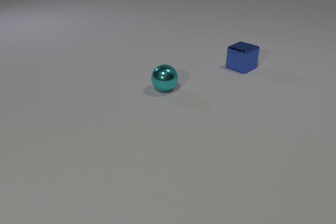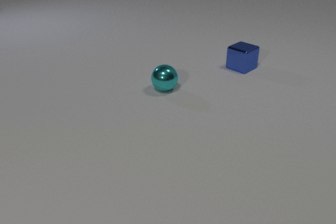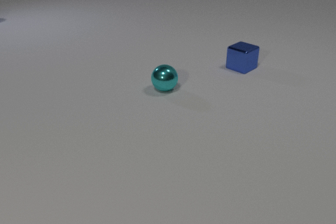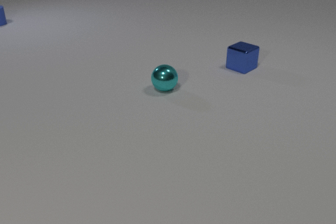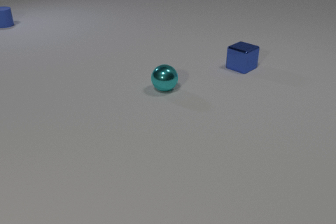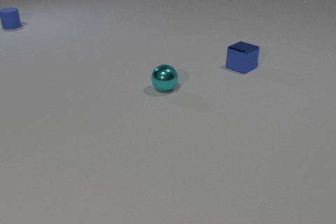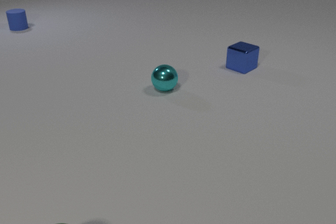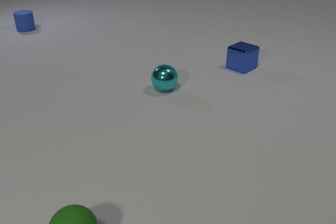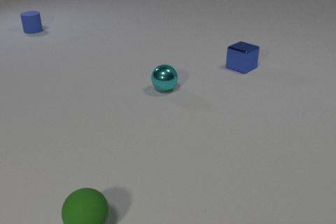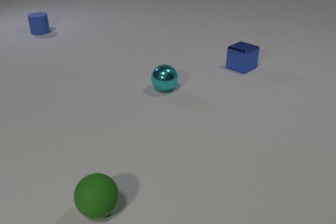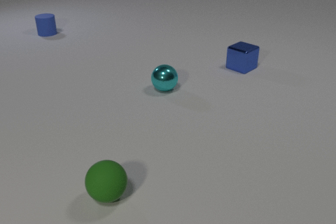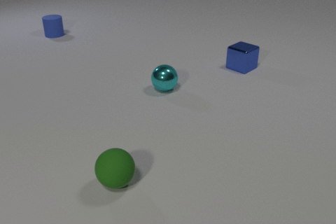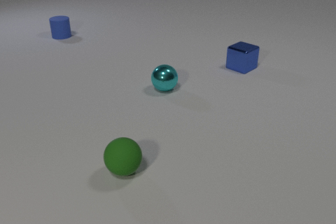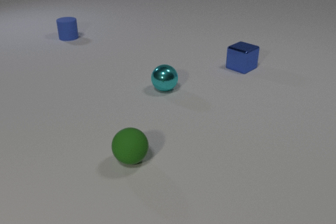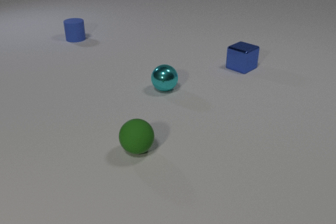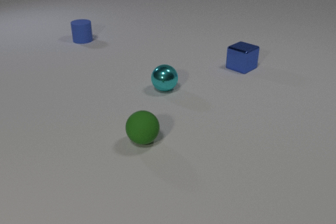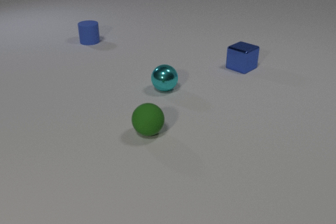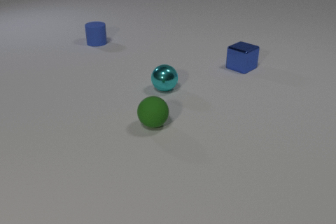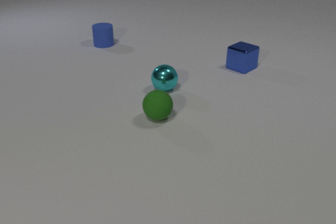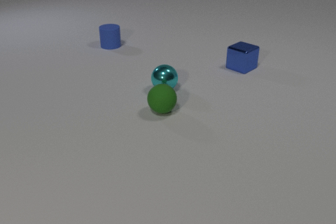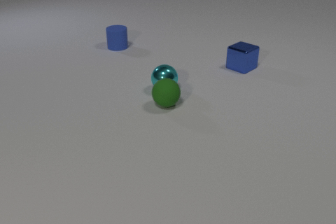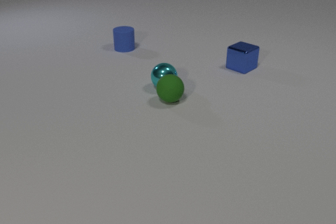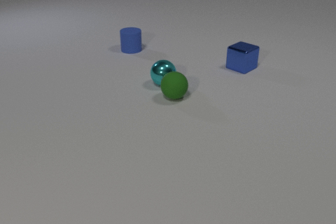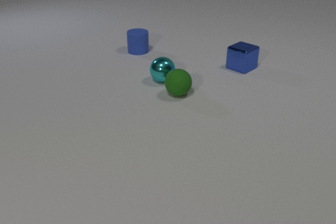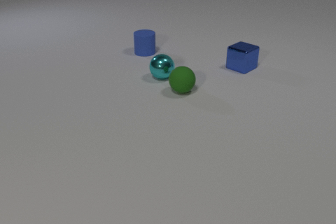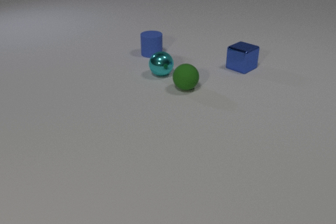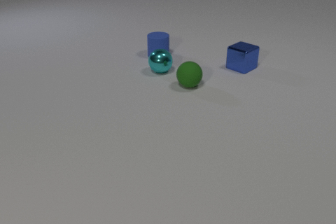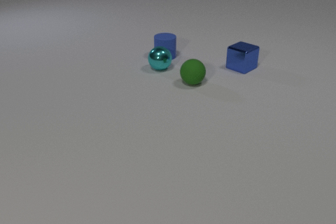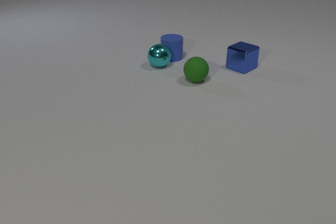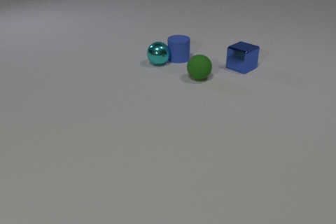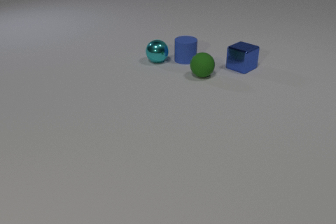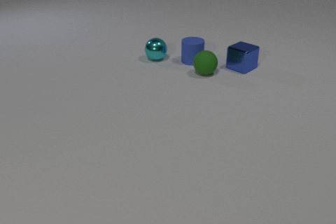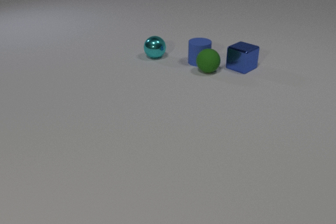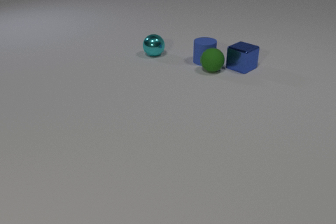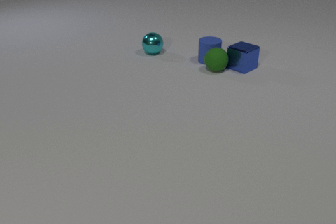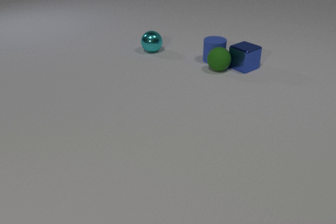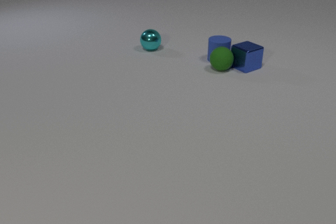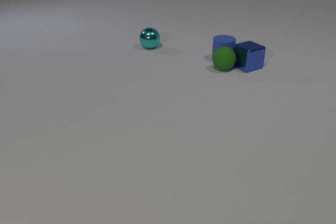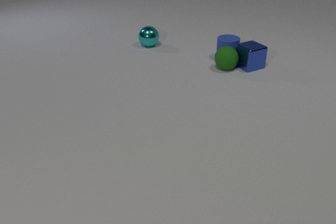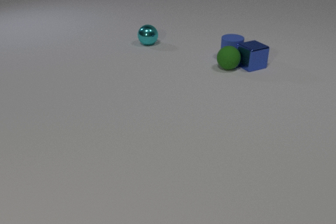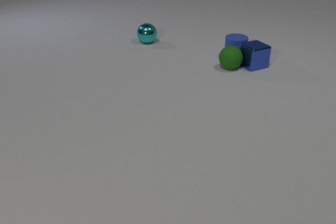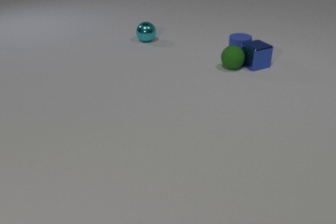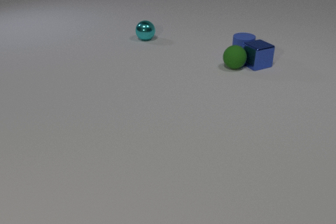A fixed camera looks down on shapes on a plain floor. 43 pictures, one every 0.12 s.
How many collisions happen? 4.
How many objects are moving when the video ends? 4.
What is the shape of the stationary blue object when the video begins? cube.
0.00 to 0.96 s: The green rubber sphere comes in at the bottom edge, rolls away from the camera and to the right. The blue rubber cylinder comes in at the left edge, slides toward the camera and to the right.
0.96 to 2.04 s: The green rubber sphere rolls away from the camera and to the right. The blue rubber cylinder slides to the right and toward the camera.
2.04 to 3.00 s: The green rubber sphere rolls away from the camera and to the right. The cyan metal sphere rolls away from the camera. The blue rubber cylinder slides to the right and toward the camera. The green rubber sphere and the cyan metal sphere collide.
3.00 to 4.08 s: The green rubber sphere rolls away from the camera and to the right. The cyan metal sphere rolls away from the camera. The blue rubber cylinder slides to the right. The cyan metal sphere and the blue rubber cylinder collide. The green rubber sphere and the blue rubber cylinder collide. The green rubber sphere and the blue metal cube collide.
4.08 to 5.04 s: The green rubber sphere rolls to the right and away from the camera. The cyan metal sphere rolls away from the camera. The blue rubber cylinder slides to the right and away from the camera. The blue metal cube slides to the right and away from the camera.
